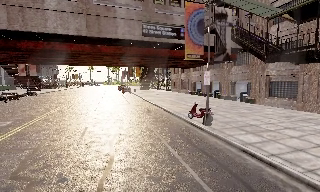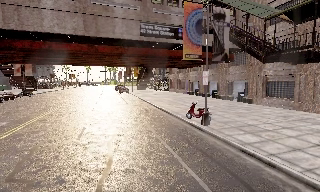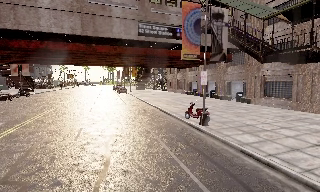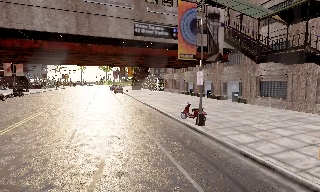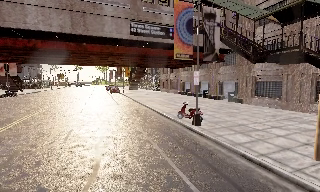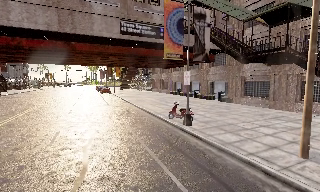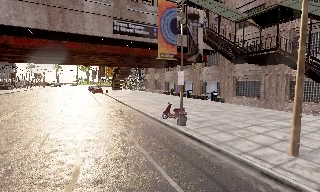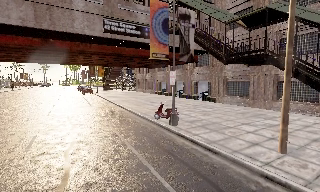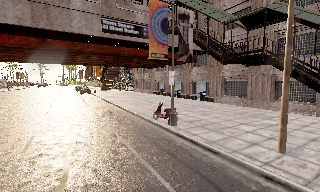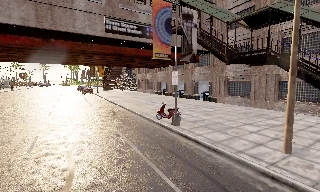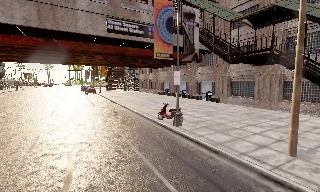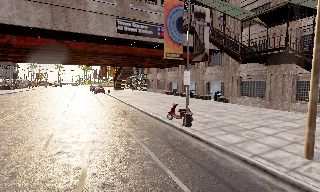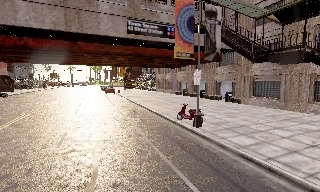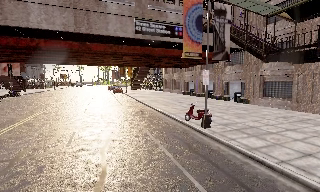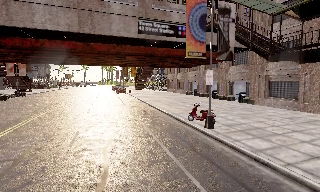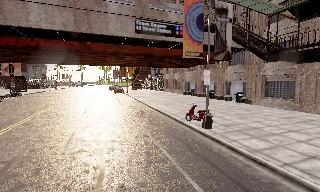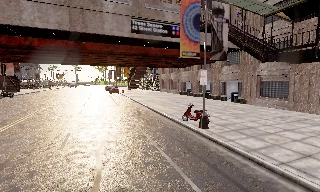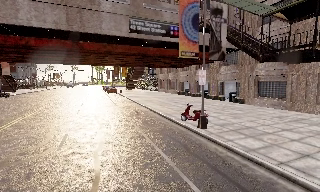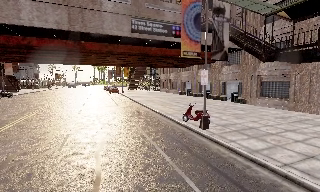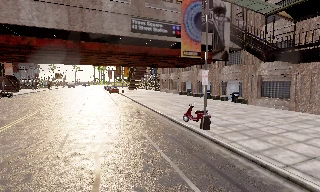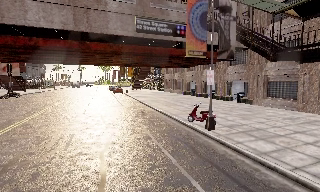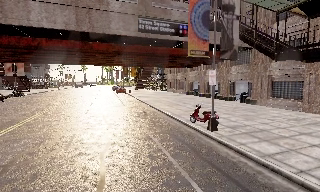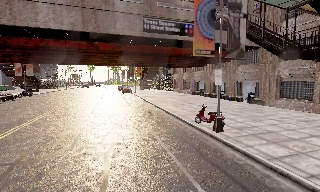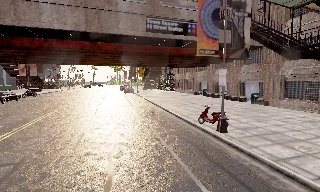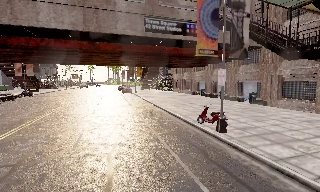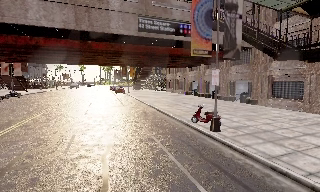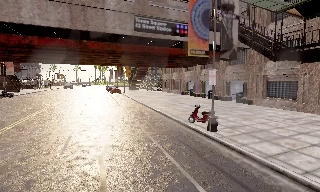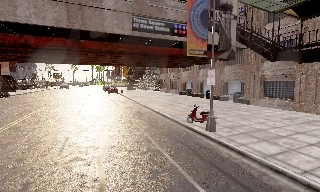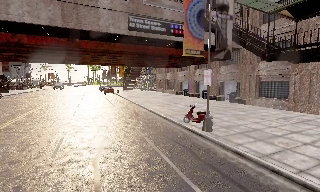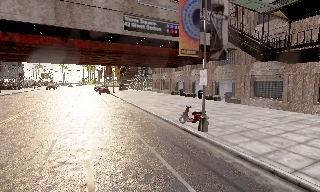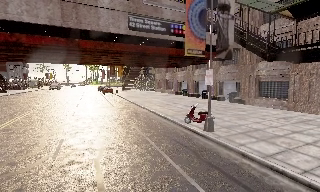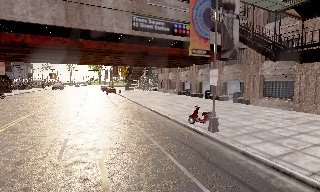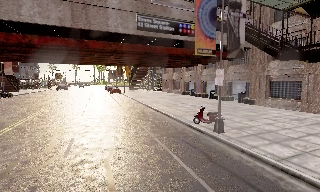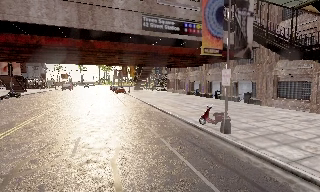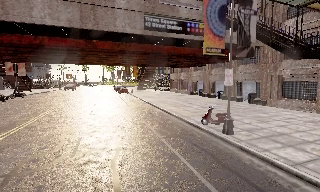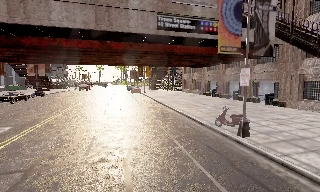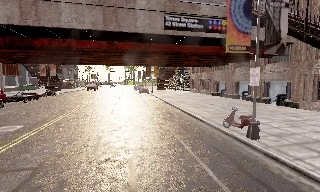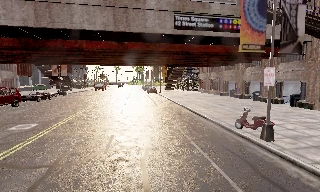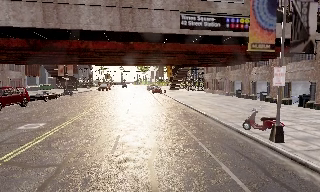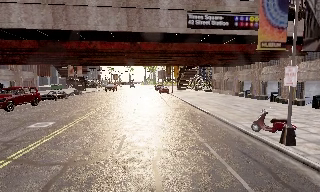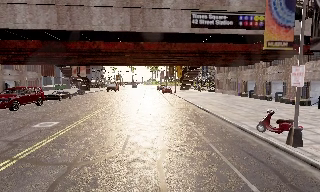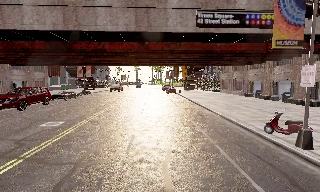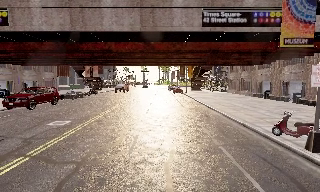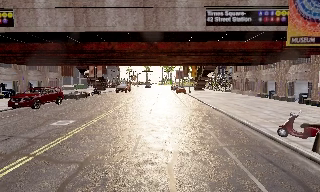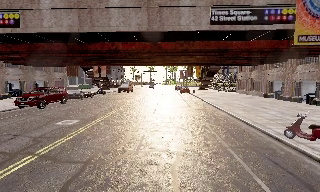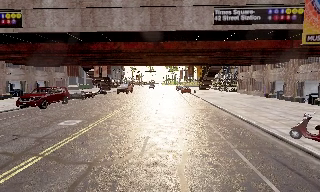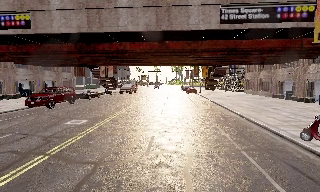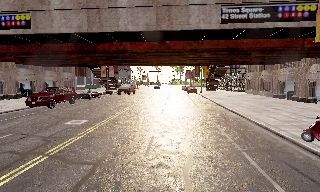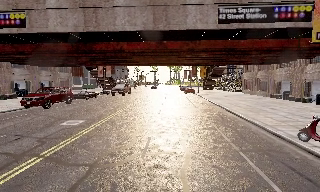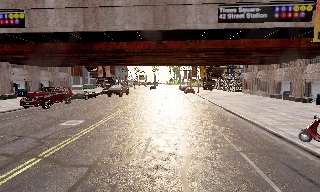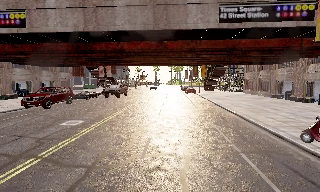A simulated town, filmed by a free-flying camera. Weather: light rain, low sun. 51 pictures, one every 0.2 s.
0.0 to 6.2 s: The camera travels forward and to its left, about 1.5 m, so what stands in front looms larger.
6.2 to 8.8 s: The camera pans to its left, which is counterclockwise from overhead, by about 25 degrees. It travels forward, about 0.5 m, so what stands in front looms larger.
8.8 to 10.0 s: The camera shifts only a little, or ends up much as it began.
The film runs forward here.
